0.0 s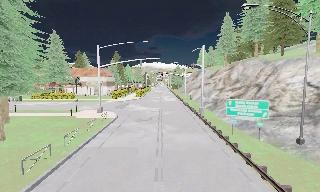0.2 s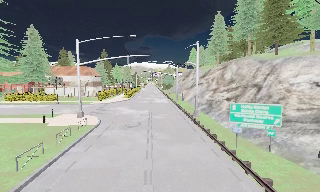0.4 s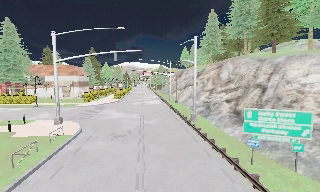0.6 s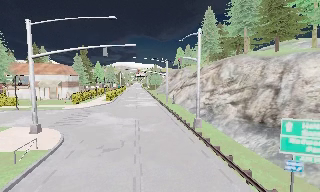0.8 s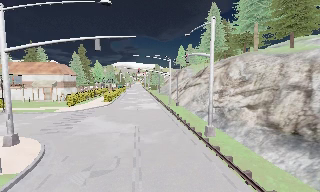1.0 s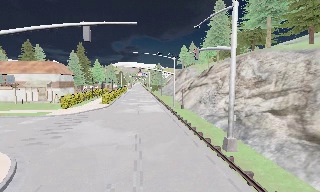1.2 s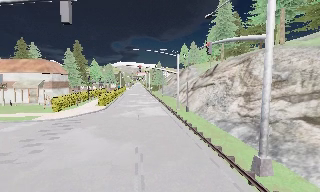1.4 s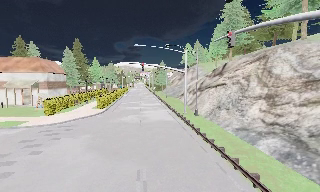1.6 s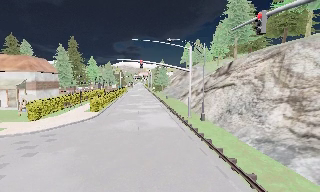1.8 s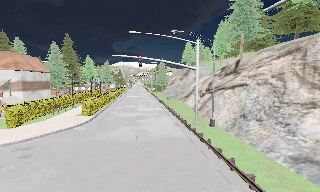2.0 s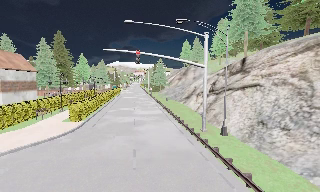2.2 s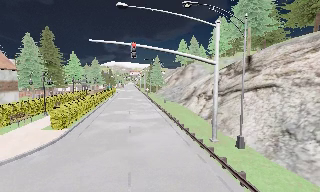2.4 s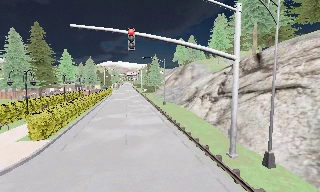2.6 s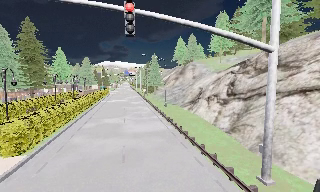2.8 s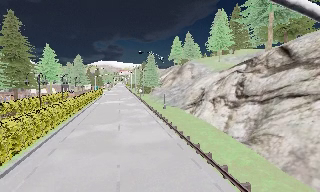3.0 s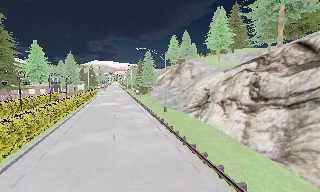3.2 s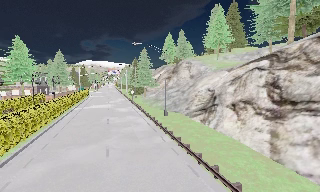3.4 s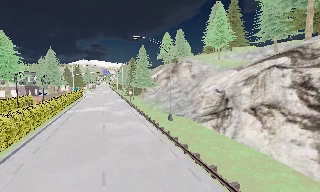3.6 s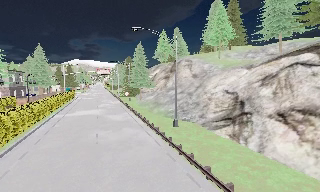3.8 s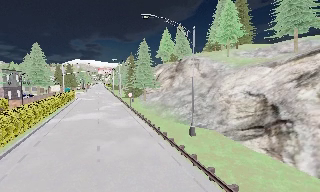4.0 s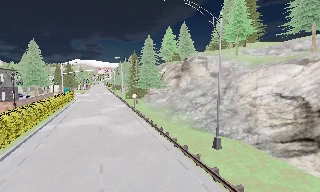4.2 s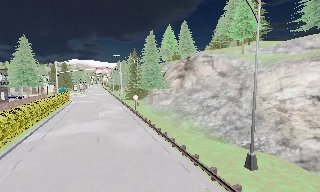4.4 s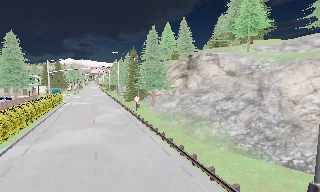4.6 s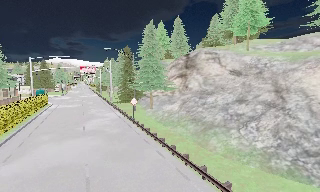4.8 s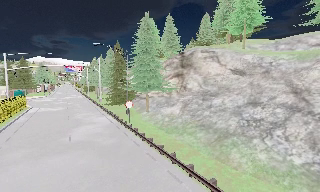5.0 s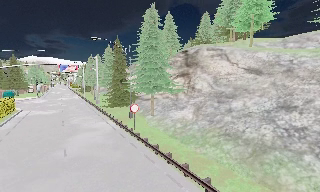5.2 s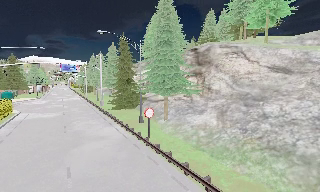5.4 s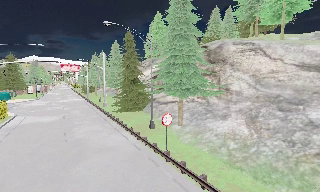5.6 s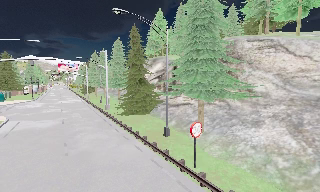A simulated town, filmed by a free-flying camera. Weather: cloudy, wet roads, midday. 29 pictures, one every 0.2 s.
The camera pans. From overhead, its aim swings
clockwise.
0.0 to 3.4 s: The camera pans to its right, which is clockwise from overhead, by about 20 degrees. It travels forward, about 40 m, so what stands in front looms larger.
3.4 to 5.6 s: The camera pans to its right, which is clockwise from overhead, by about 15 degrees. It travels forward and to its left, about 25 m, so what stands in front looms larger.
The film runs forward here.
